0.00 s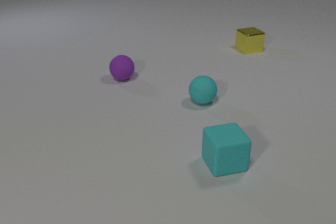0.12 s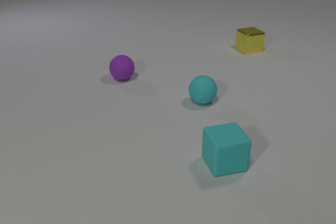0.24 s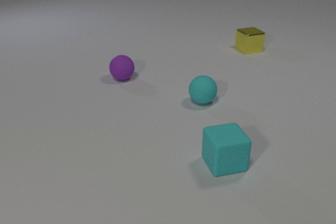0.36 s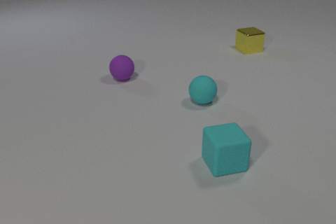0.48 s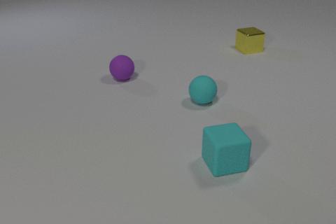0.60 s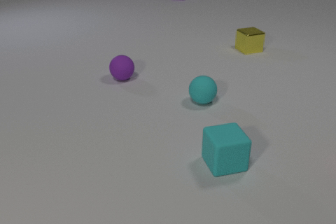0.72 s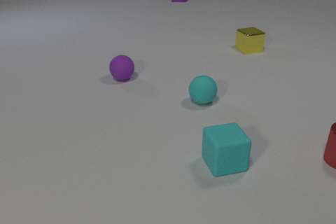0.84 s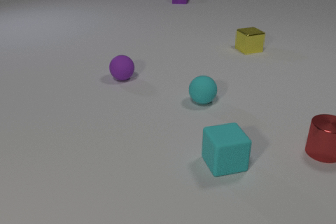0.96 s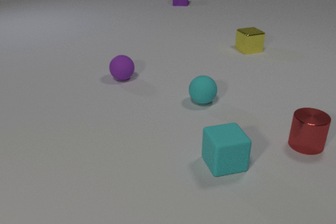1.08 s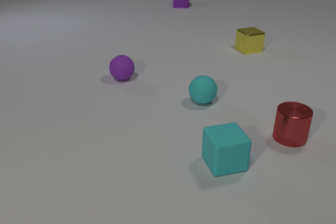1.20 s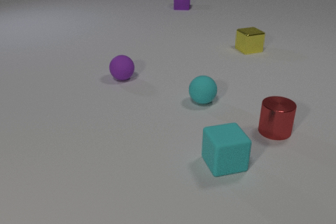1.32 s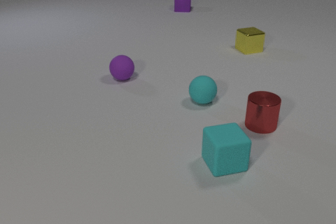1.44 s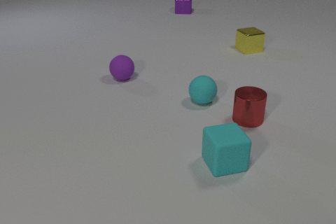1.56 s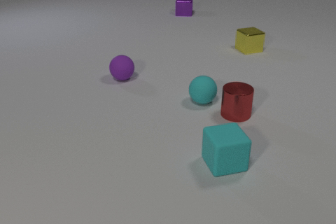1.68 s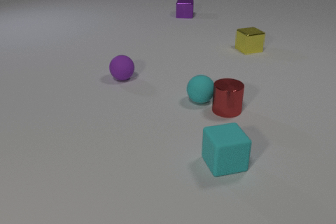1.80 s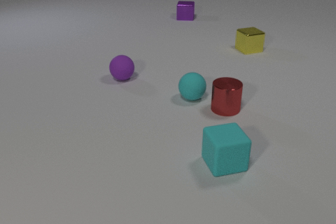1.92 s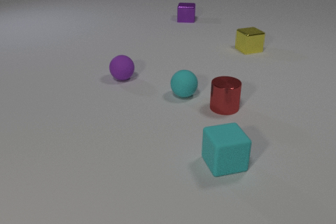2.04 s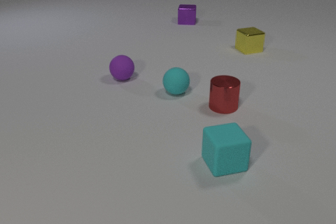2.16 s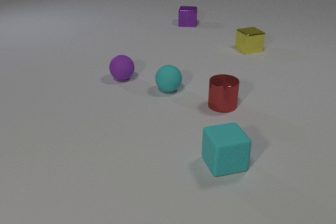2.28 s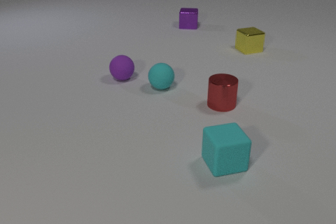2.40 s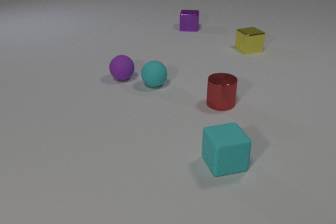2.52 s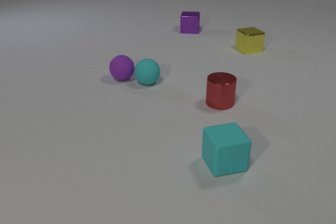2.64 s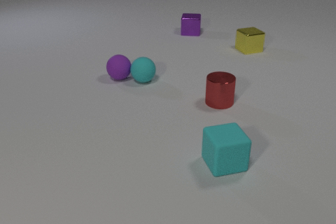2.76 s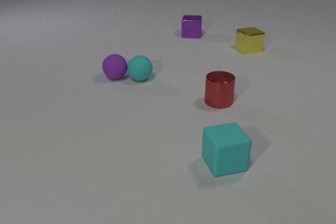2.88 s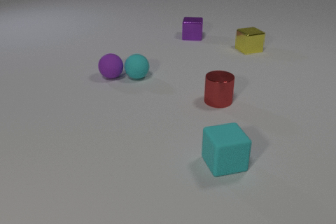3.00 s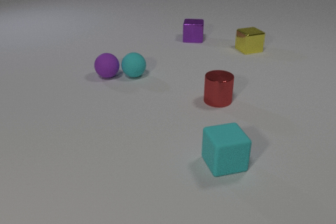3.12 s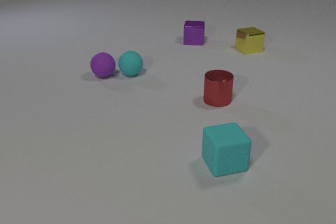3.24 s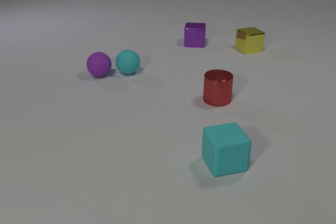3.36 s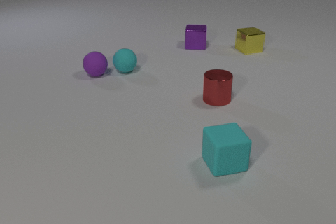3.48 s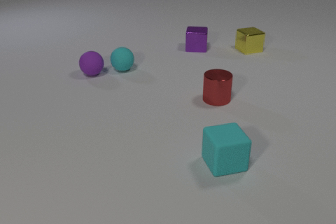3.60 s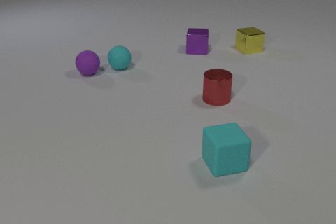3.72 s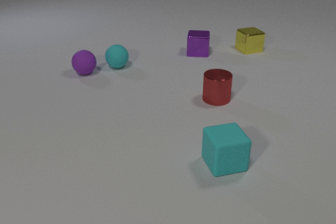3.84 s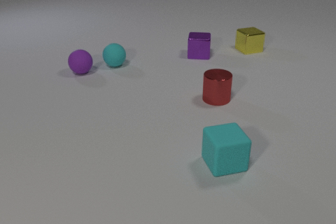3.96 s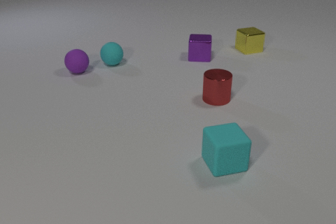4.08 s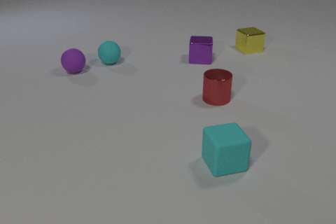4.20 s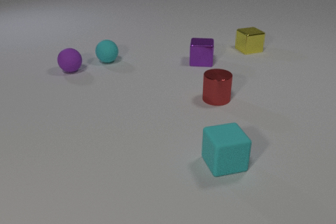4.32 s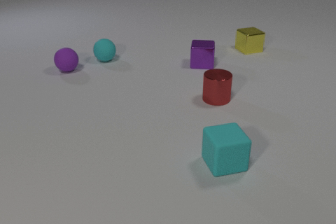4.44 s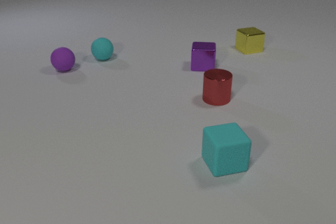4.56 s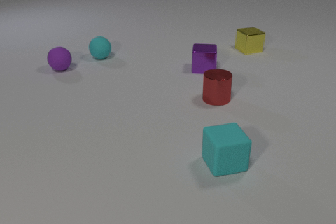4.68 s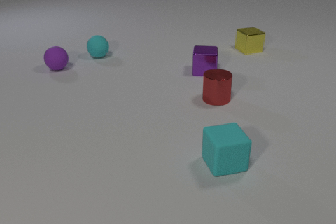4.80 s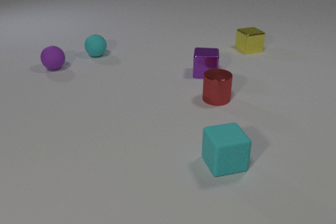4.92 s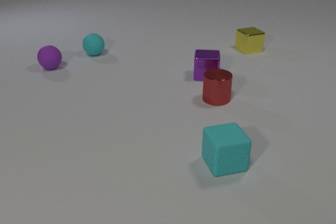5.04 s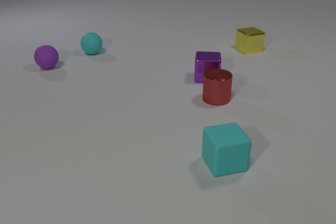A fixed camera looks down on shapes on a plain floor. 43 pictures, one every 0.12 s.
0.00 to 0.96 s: The red metal cylinder comes in at the right edge, slides to the left. The purple metal cube comes in at the top edge, slides toward the camera.
0.96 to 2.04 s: The red metal cylinder slides to the left and away from the camera. The cyan rubber sphere rolls to the left and away from the camera. The purple metal cube slides toward the camera. The red metal cylinder and the cyan rubber sphere collide.
2.04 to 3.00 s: The red metal cylinder slides away from the camera and to the left. The cyan rubber sphere rolls to the left and away from the camera. The purple metal cube slides toward the camera. The purple rubber sphere rolls to the left and away from the camera. The cyan rubber sphere and the purple rubber sphere collide.
3.00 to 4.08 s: The cyan rubber sphere rolls away from the camera and to the left. The purple metal cube slides toward the camera. The purple rubber sphere rolls to the left and away from the camera.
4.08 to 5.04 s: The cyan rubber sphere rolls away from the camera and to the left. The purple metal cube slides toward the camera. The purple rubber sphere rolls to the left and away from the camera.
What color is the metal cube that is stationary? yellow.
How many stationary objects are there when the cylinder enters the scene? 4.
What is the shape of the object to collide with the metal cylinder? sphere.
